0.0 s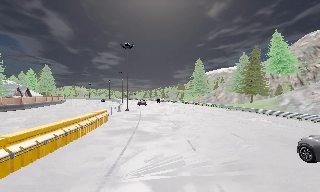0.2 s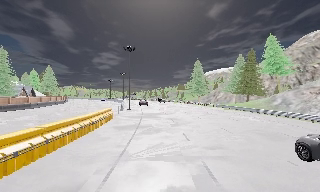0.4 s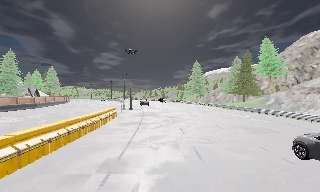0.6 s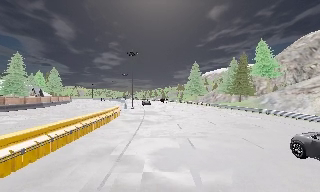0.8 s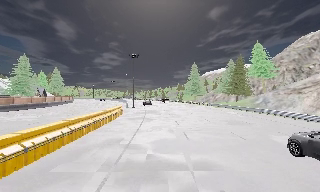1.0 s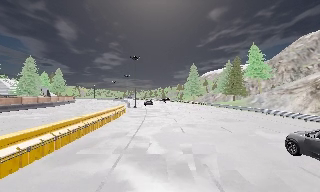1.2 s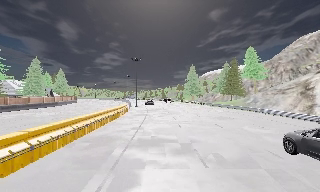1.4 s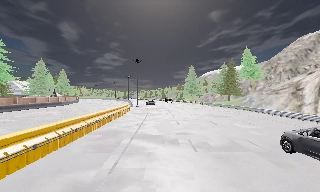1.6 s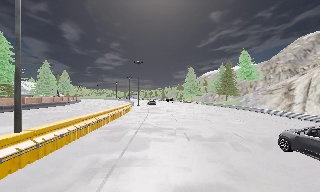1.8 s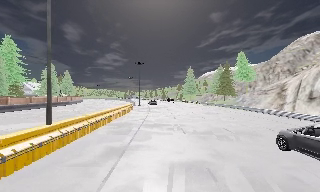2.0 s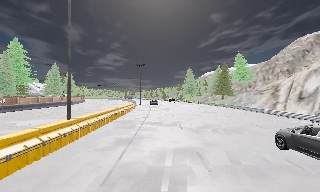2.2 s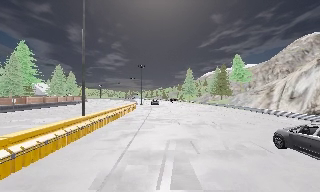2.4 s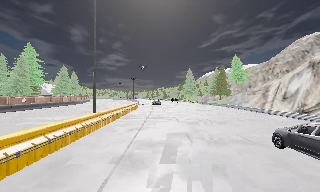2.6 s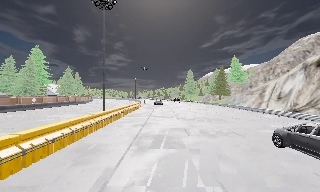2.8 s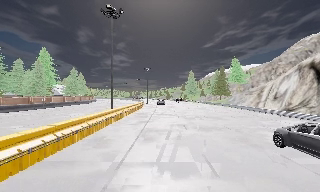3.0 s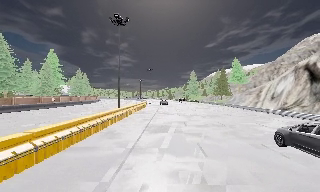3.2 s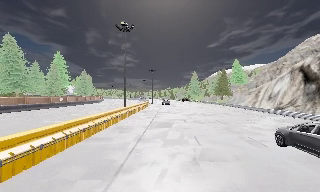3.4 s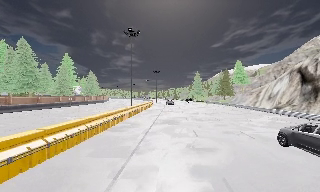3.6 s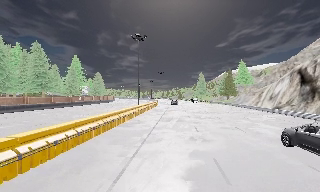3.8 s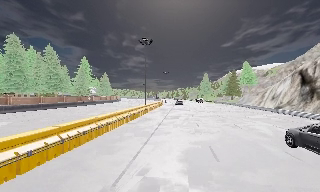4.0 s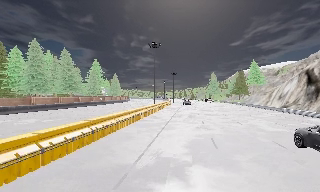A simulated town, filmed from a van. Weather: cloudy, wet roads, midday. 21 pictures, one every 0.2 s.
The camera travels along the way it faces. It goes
backward.
0.0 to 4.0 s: The camera swings to its left by about 10 degrees, and the scene slides to the right. It travels backward, about 35 m, so what stands in front gets smaller.
The film runs backward here.
